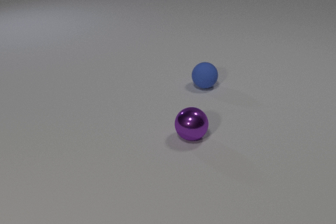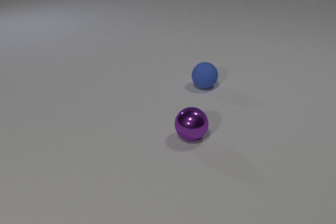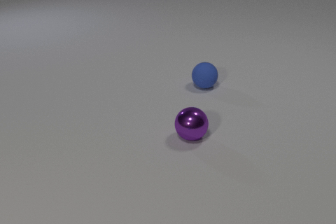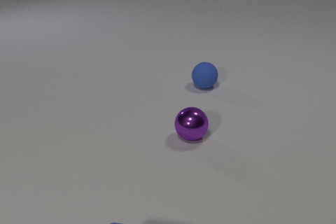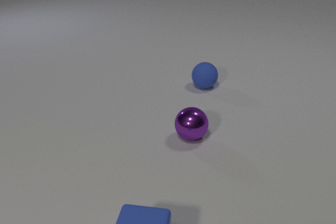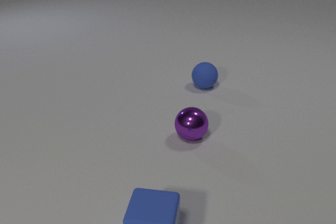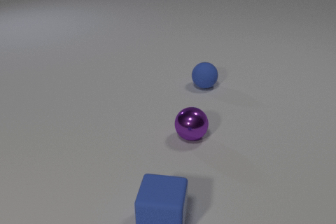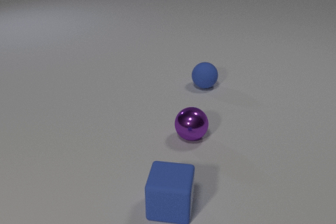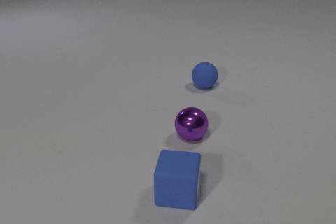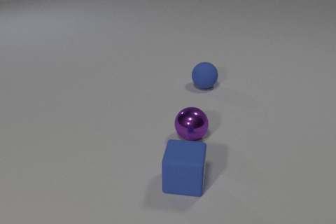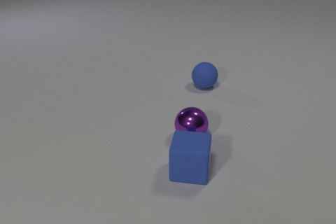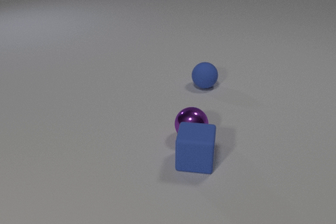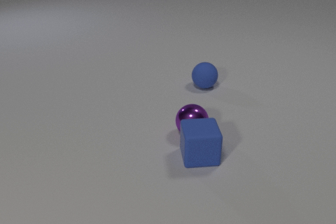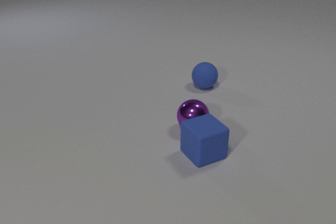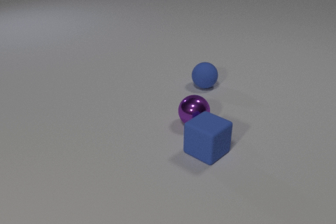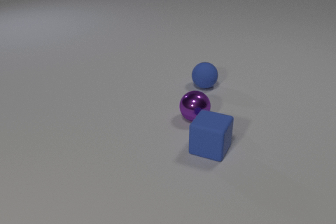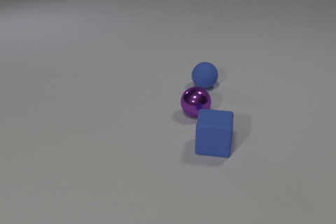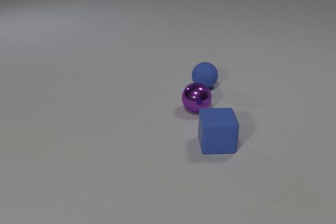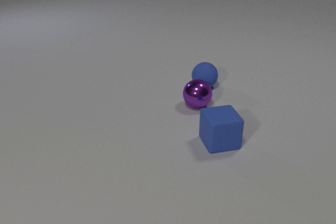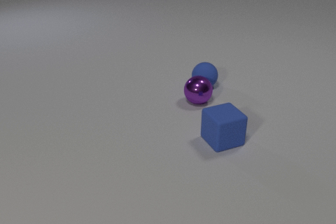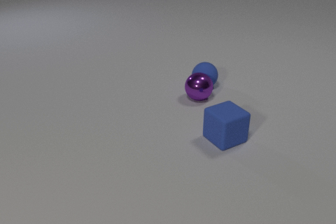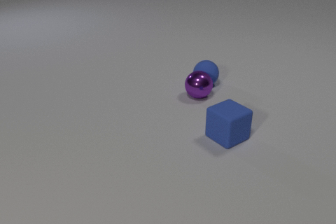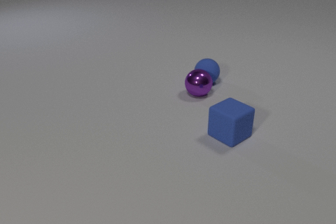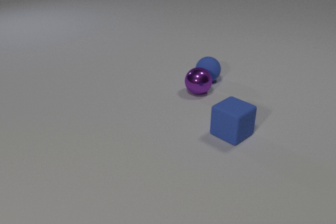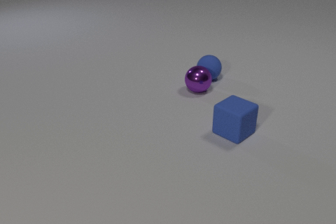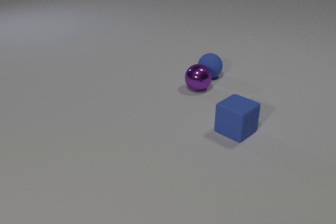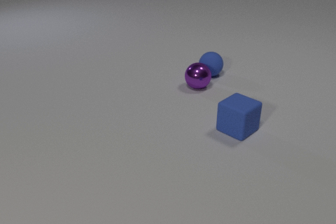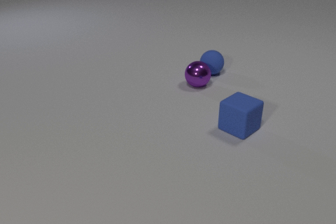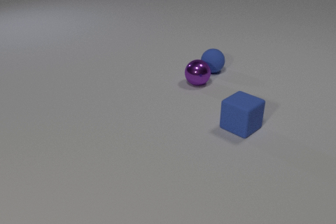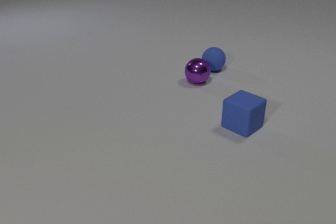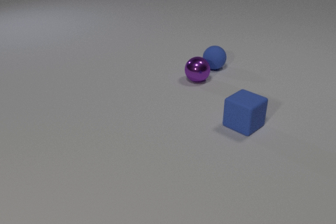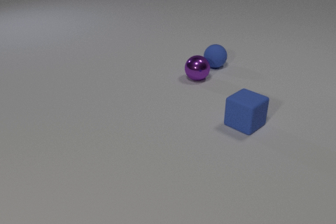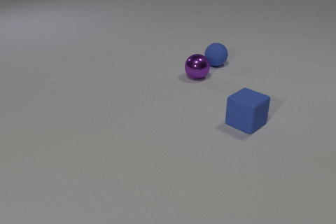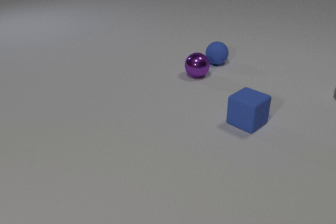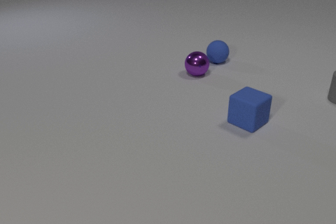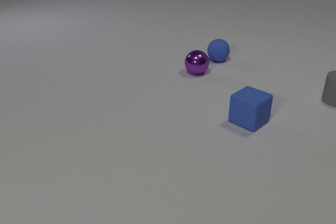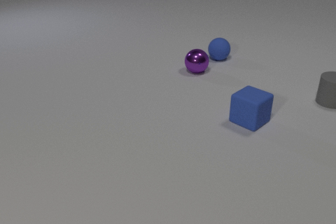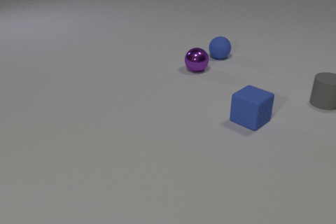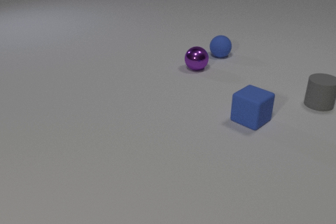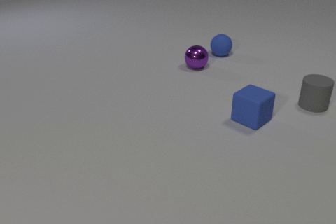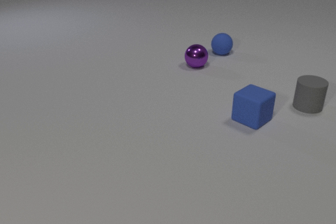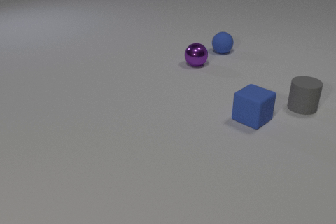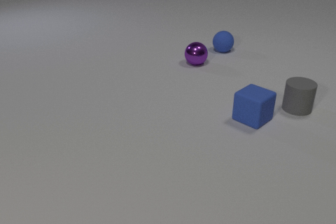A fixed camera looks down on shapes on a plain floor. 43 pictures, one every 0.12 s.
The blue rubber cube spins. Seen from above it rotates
counterclockwise.
The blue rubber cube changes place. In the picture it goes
away from the camera.
0.00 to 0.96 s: The blue rubber cube comes in at the bottom edge, slides away from the camera and to the right.
0.96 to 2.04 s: The blue rubber cube slides away from the camera and to the right, spins counterclockwise seen from above by about 105 degrees, its near face sliding to the right. The purple metal sphere rolls away from the camera. The blue rubber cube and the purple metal sphere collide.
2.04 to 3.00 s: The blue rubber cube slides away from the camera and to the right, spins counterclockwise seen from above by about 45 degrees, its near face sliding to the right. The purple metal sphere rolls away from the camera. The blue rubber sphere rolls away from the camera. The purple metal sphere and the blue rubber sphere collide.
3.00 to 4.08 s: The blue rubber cube slides away from the camera and to the right. The purple metal sphere rolls away from the camera. The gray rubber cylinder comes in at the right edge, slides to the left and toward the camera. The blue rubber sphere rolls away from the camera.
4.08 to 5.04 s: The blue rubber cube slides away from the camera. The purple metal sphere rolls away from the camera. The gray rubber cylinder slides to the left and toward the camera. The blue rubber sphere rolls away from the camera.
How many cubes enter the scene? 1.
How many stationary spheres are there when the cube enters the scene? 2.
Are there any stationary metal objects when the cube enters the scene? yes.
